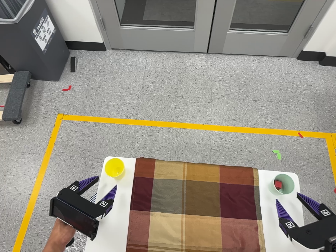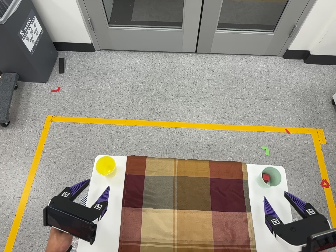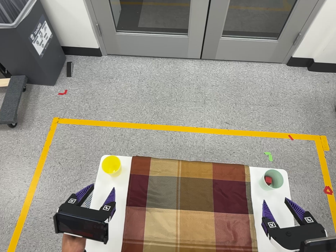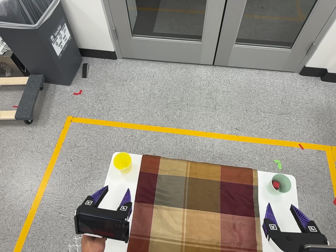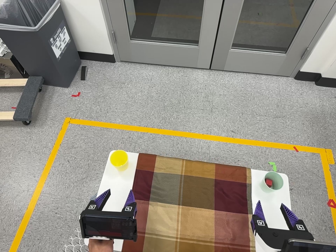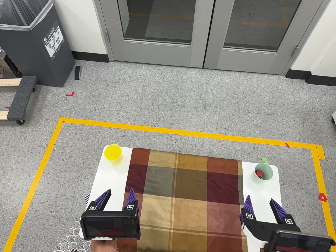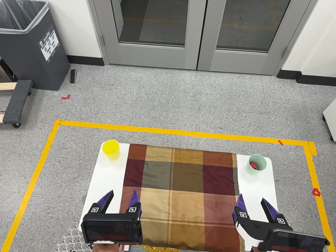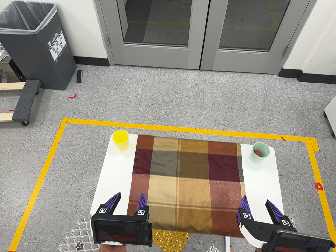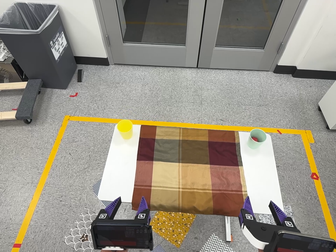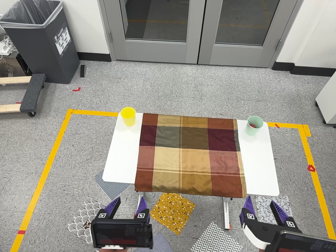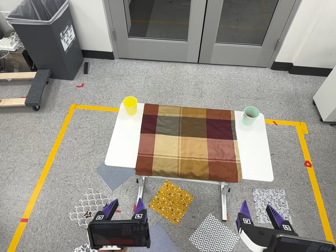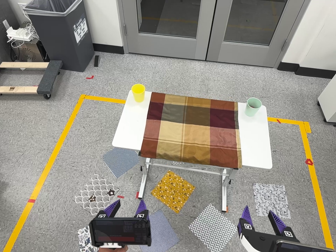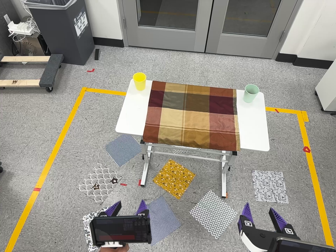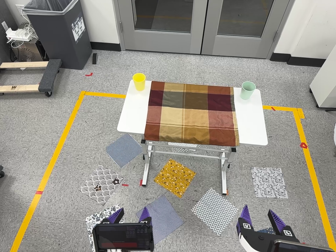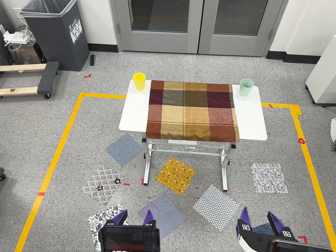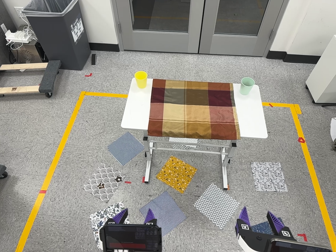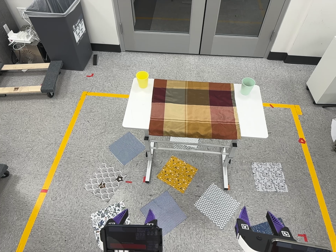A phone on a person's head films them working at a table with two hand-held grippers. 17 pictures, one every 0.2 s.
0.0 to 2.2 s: The camera travels toward the bottom of its view and backward, about 70 cm, so close, fixed things drift upward. Its aim tips toward the top of its view by about 10 degrees.
2.2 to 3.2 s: The camera travels toward the bottom of its view, backward and to its left, about 18 cm, so close, fixed things drift upward.
The film runs backward here.
